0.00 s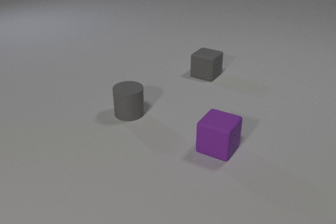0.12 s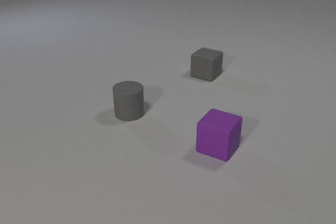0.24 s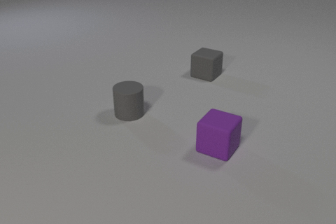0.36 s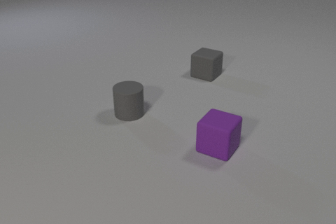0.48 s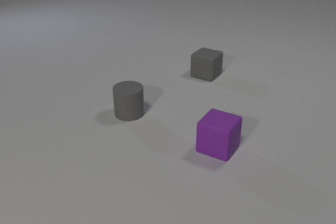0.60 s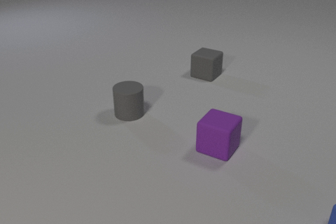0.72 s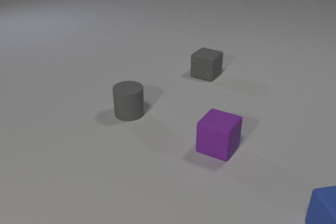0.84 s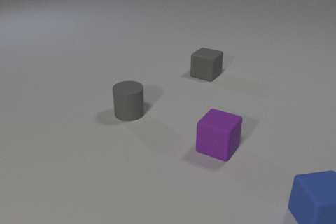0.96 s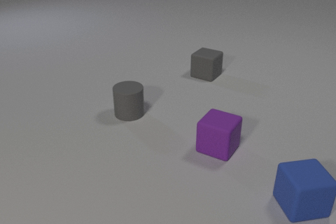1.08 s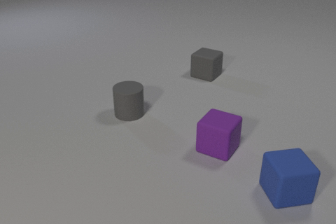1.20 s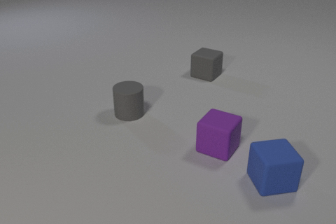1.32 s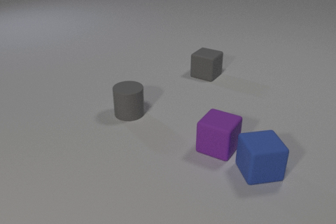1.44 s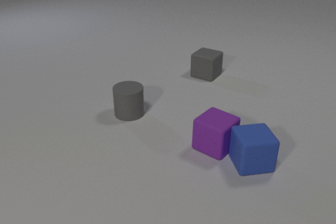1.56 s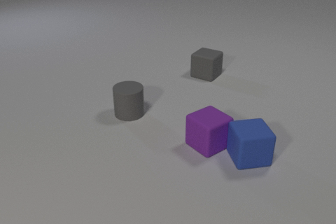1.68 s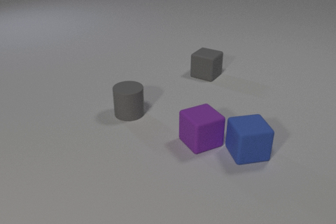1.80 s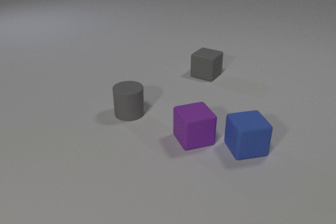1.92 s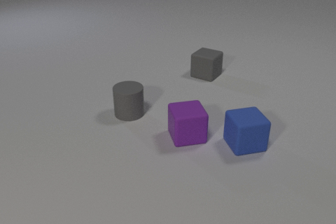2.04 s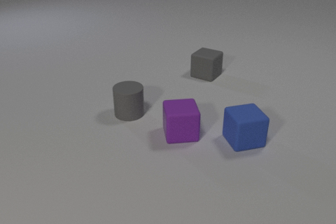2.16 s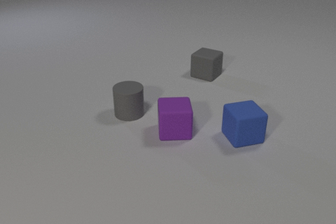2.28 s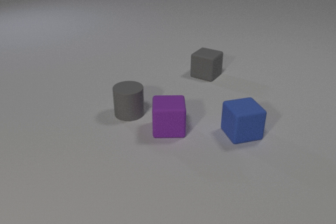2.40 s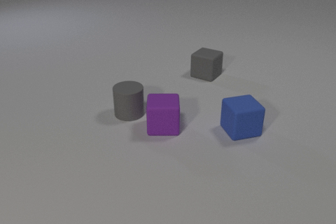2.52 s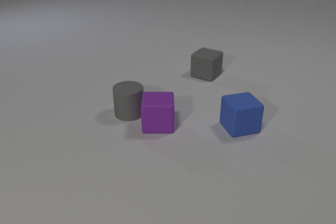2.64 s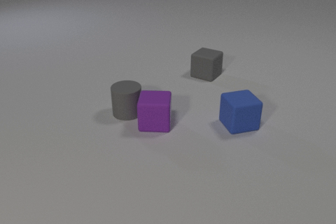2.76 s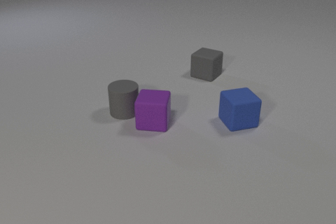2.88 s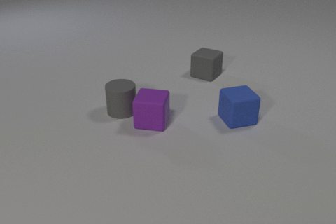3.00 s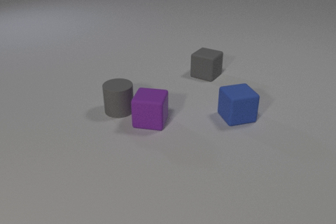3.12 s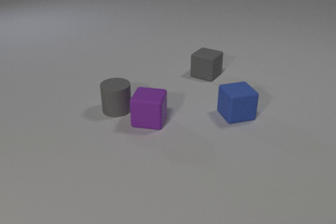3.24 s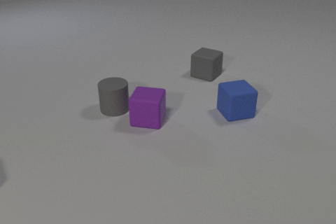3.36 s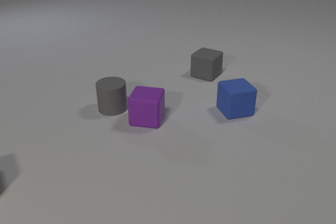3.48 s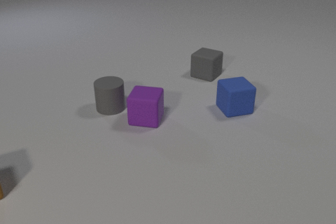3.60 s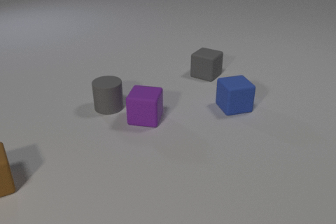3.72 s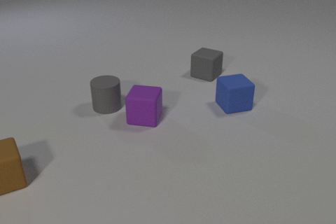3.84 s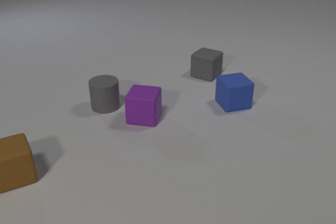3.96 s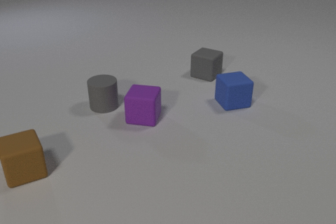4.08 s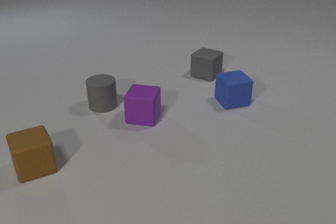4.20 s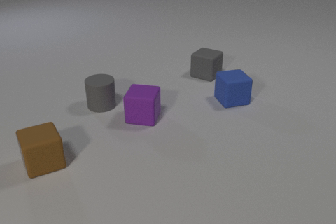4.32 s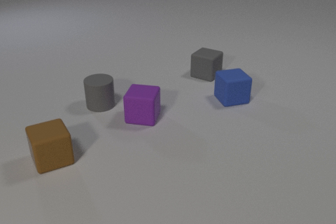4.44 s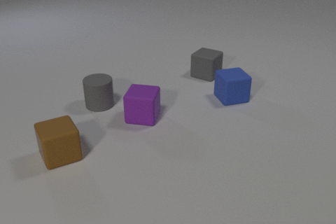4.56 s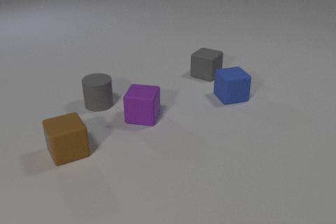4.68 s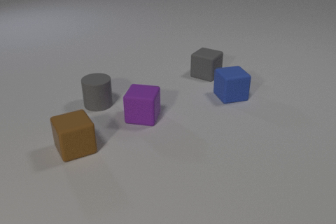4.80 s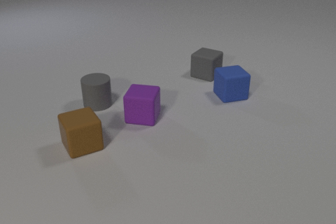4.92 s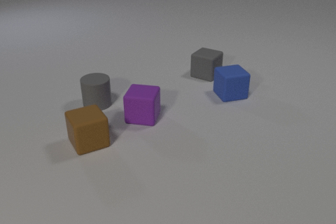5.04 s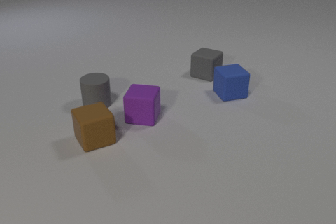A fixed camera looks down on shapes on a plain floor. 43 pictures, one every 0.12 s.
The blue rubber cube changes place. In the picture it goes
away from the camera.
The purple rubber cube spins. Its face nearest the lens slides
to the left.
0.00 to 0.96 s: The blue rubber cube comes in at the right edge, slides to the left and away from the camera.
0.96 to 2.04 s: The blue rubber cube slides away from the camera and to the left. The purple rubber cube slides to the left and away from the camera, spins so that its near face slides to the left, clockwise seen from above. The blue rubber cube and the purple rubber cube collide.
2.04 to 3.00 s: The blue rubber cube slides away from the camera. The purple rubber cube slides to the left and away from the camera. The gray rubber cylinder slides to the left and away from the camera. The purple rubber cube and the gray rubber cylinder collide.
3.00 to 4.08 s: The blue rubber cube slides away from the camera. The purple rubber cube slides away from the camera and to the left. The gray rubber cylinder slides to the left and away from the camera. The brown rubber cube comes in at the left edge, slides to the right.
4.08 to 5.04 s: The blue rubber cube slides away from the camera. The gray rubber cylinder slides to the left. The brown rubber cube slides to the right and away from the camera.
How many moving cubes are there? 3.
What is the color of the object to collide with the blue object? purple.
What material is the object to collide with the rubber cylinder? rubber.
